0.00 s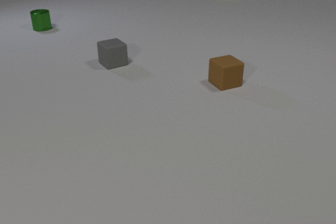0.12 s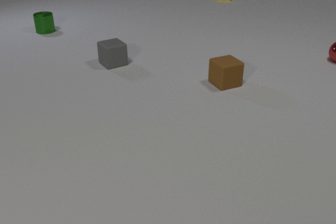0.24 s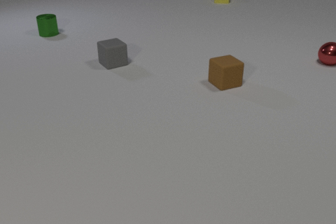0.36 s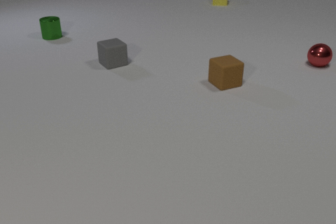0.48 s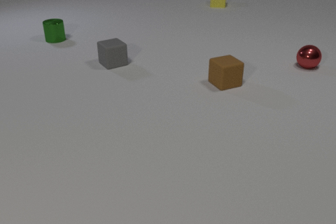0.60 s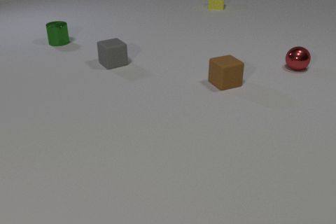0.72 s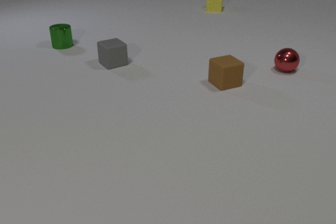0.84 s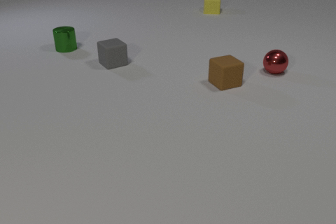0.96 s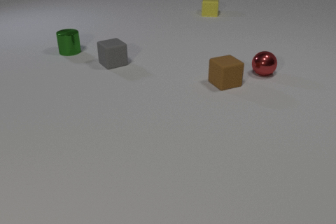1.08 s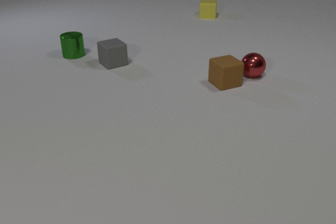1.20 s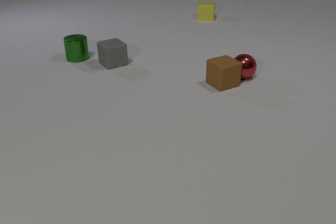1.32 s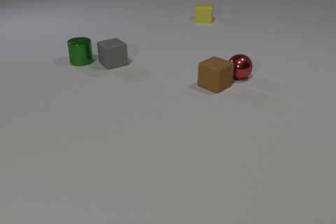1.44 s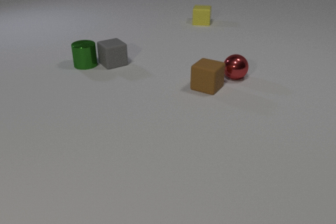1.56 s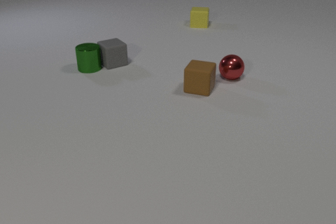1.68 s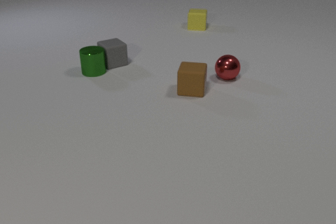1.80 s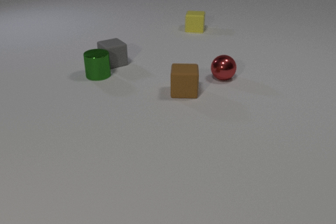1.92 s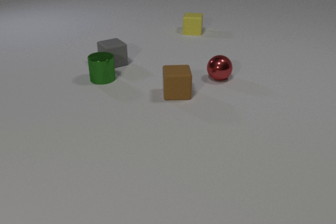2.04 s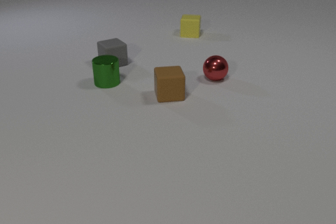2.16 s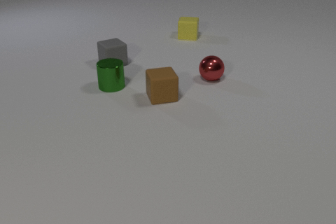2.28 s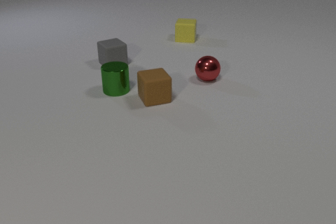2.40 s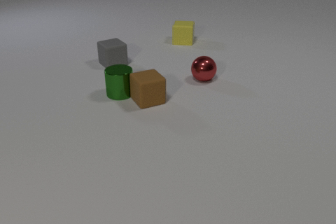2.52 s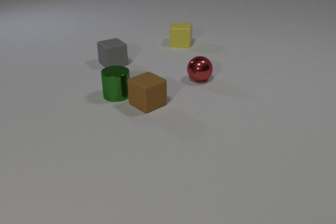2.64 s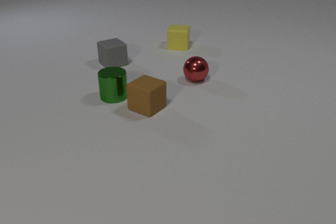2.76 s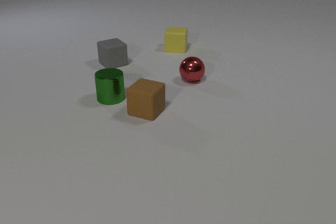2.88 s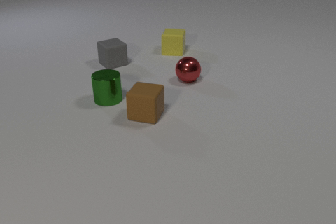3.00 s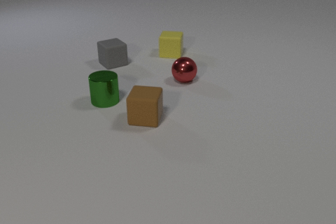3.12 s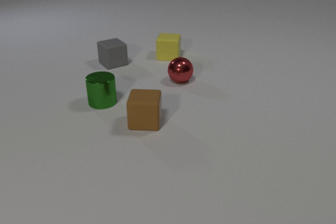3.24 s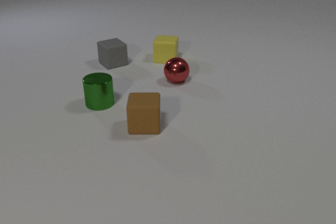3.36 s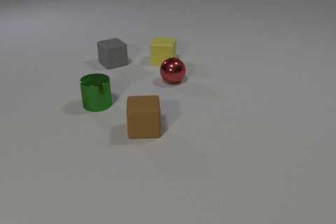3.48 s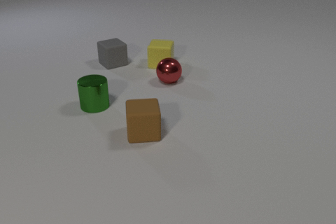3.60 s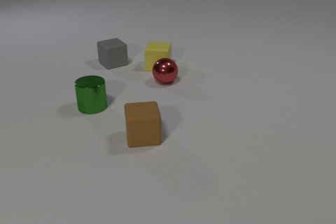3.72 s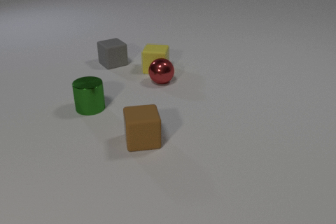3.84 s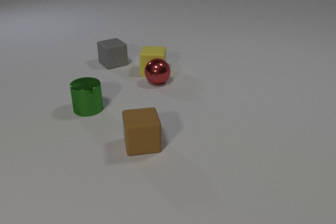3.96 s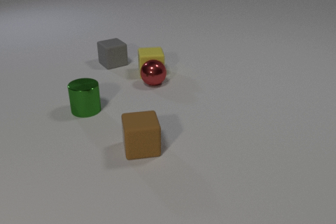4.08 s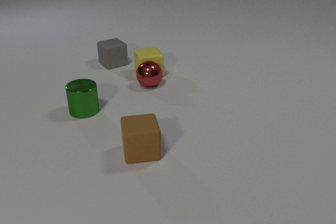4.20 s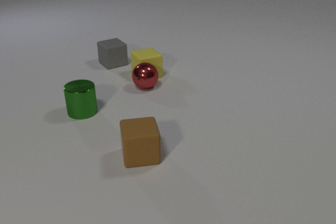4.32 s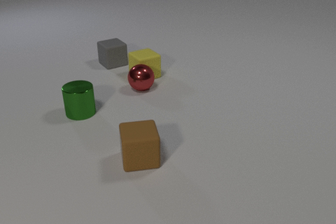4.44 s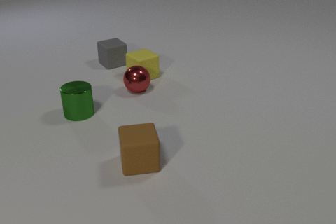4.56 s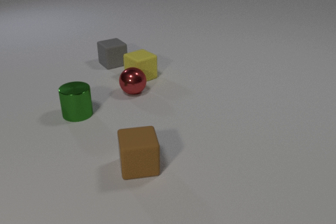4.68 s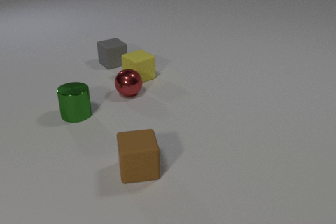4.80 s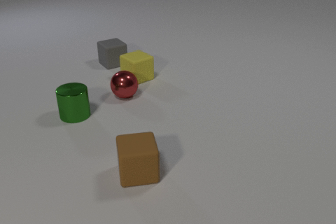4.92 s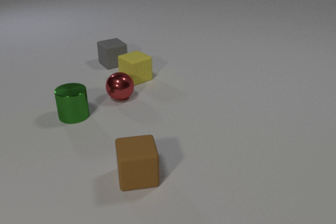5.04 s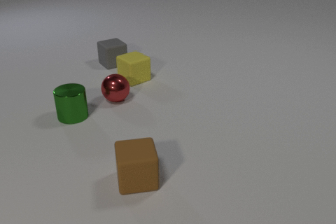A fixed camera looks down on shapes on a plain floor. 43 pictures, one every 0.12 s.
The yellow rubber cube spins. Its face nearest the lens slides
to the right.
The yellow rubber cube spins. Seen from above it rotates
counterclockwise.
0.00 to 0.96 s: The red metal sphere comes in at the right edge, rolls to the left and toward the camera. The yellow rubber cube slides toward the camera. The green metal cylinder slides toward the camera.
0.96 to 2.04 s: The red metal sphere rolls to the left and toward the camera. The brown rubber cube slides to the left and toward the camera, spins counterclockwise seen from above by about 75 degrees, its near face sliding to the right. The yellow rubber cube slides toward the camera. The green metal cylinder slides toward the camera and to the right. The red metal sphere and the brown rubber cube collide.
2.04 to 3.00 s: The red metal sphere rolls to the left. The brown rubber cube slides toward the camera and to the left, spins so that its near face slides to the right, counterclockwise seen from above. The yellow rubber cube slides toward the camera. The green metal cylinder slides toward the camera. The brown rubber cube and the green metal cylinder collide.
3.00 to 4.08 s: The red metal sphere rolls to the left. The brown rubber cube slides toward the camera, spins so that its near face slides to the right, counterclockwise seen from above. The yellow rubber cube slides toward the camera and to the left, spins counterclockwise seen from above by about 30 degrees, its near face sliding to the right. The green metal cylinder slides to the left and toward the camera. The red metal sphere and the yellow rubber cube collide.
4.08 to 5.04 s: The red metal sphere rolls to the left and toward the camera. The brown rubber cube slides toward the camera. The yellow rubber cube slides to the left and toward the camera, spins so that its near face slides to the right, counterclockwise seen from above. The green metal cylinder slides to the left and toward the camera.
What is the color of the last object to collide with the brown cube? green.
What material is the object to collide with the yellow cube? metal.
How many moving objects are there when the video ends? 4.
